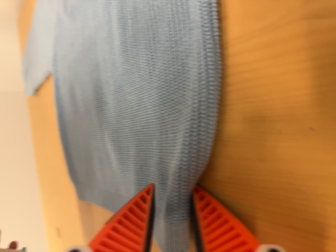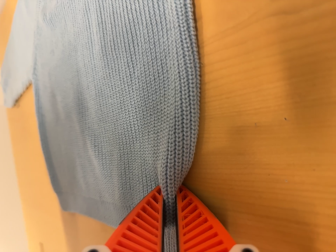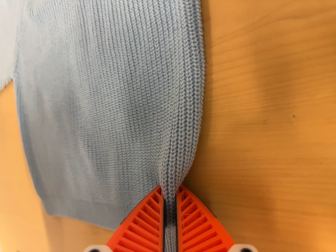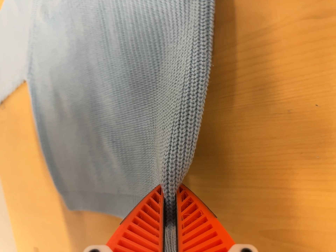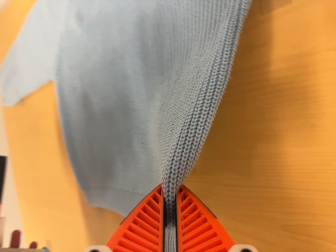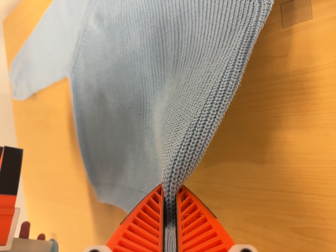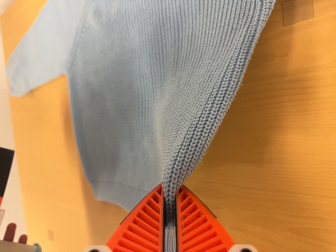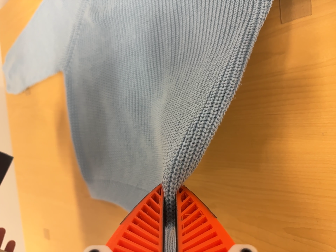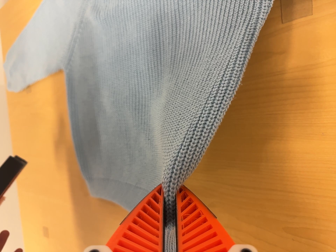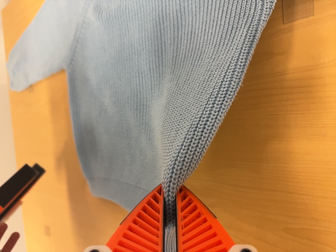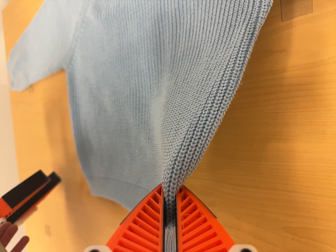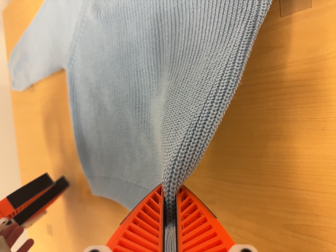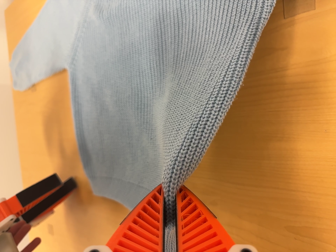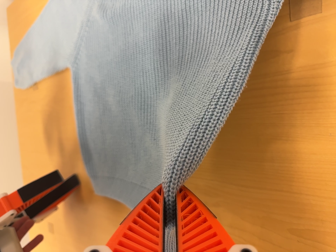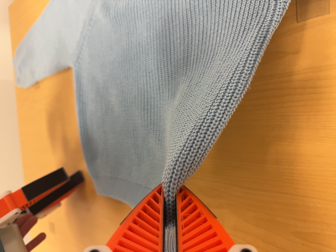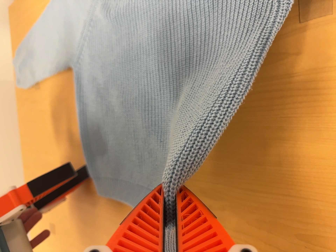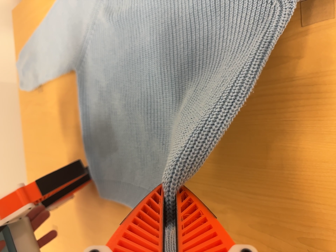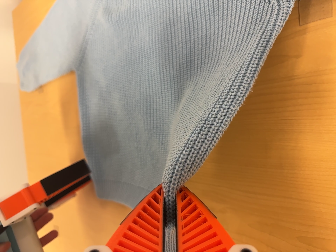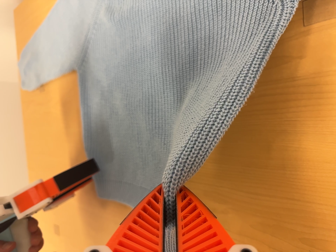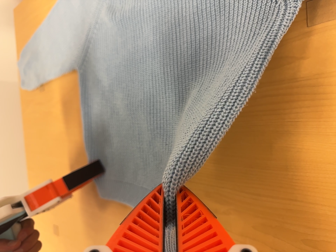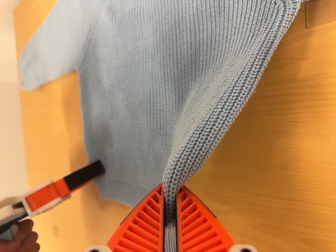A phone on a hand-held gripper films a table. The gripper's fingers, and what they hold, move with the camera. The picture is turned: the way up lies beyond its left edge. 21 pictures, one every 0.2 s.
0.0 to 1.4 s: The camera pans to its right by about 10 degrees. It travels to its left and backward, about 12 cm.
1.4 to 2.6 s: The camera keeps its place and its aim.
2.6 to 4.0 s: The camera shifts only a little, or ends up much as it began.
The film runs forward here.
